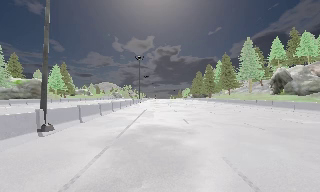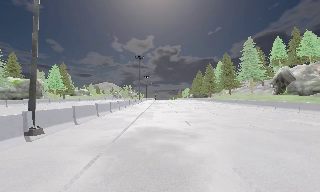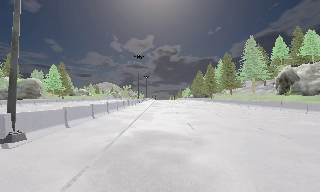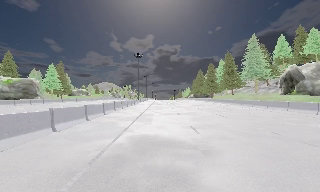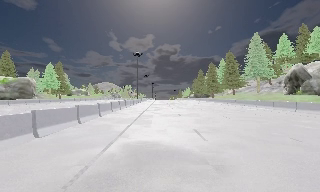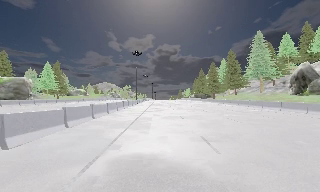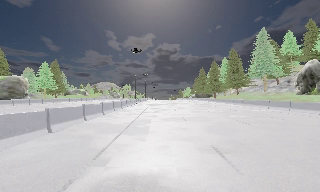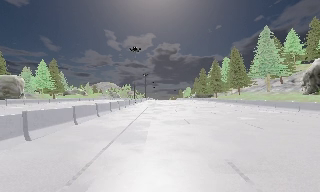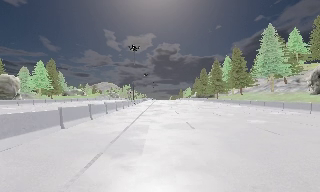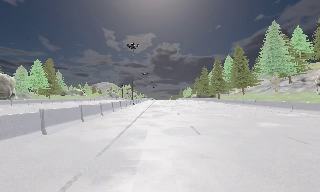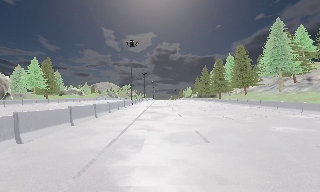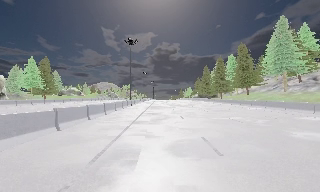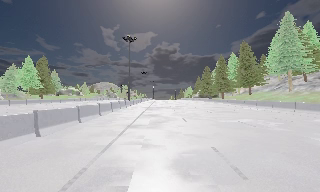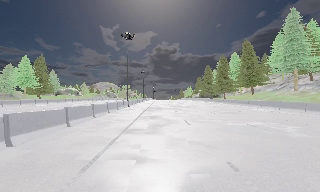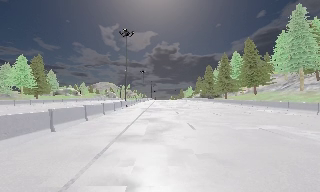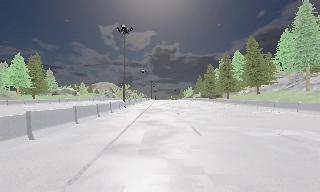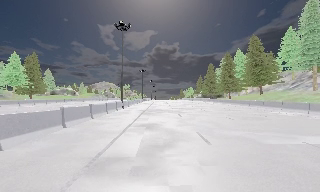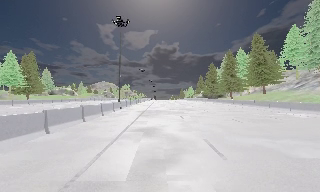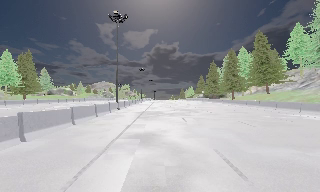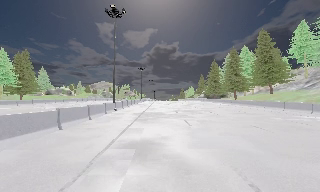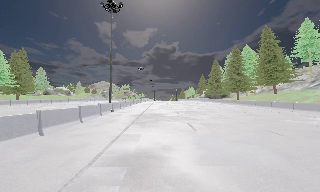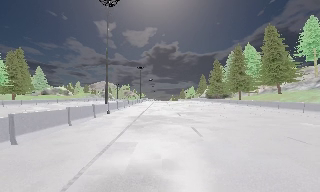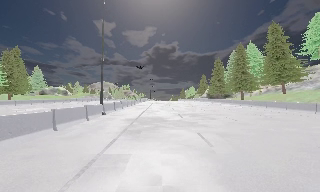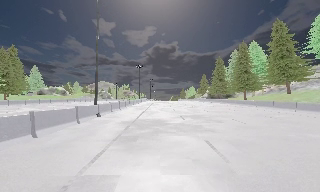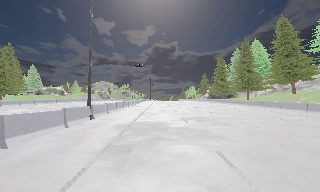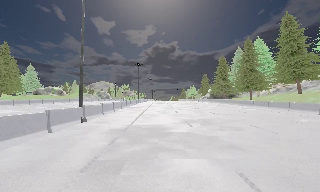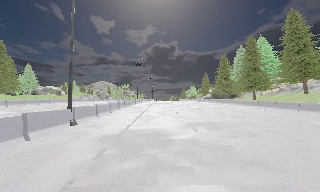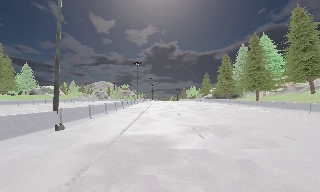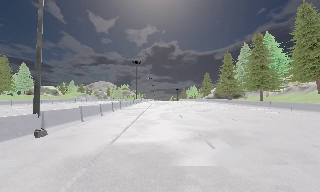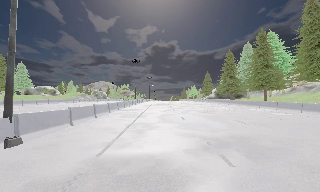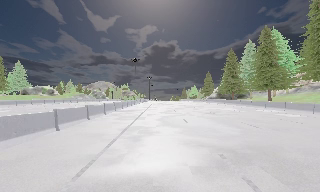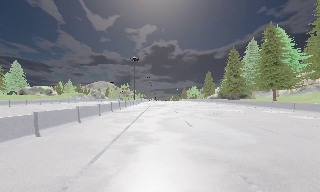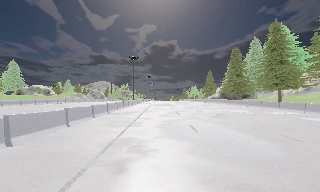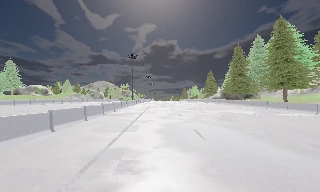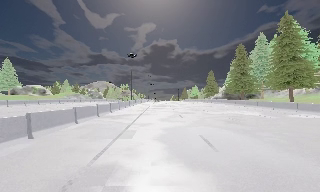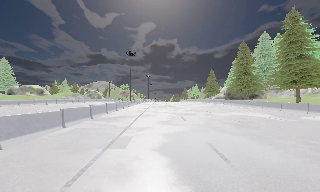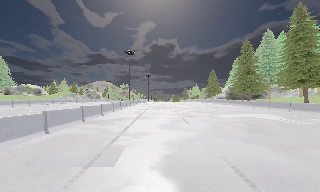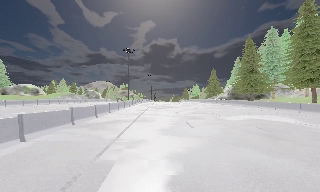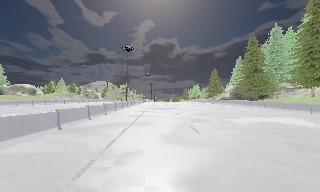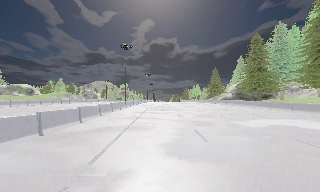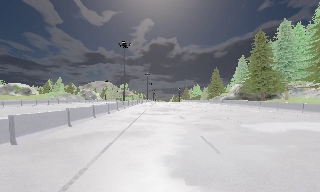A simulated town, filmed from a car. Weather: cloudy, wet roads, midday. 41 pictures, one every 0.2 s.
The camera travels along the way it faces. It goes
forward.
0.0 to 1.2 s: The camera travels forward, about 6 m, so what stands in front looms larger. It gains speed.
1.2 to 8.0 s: The camera travels forward, about 45 m, so what stands in front looms larger.
The film runs forward here.
